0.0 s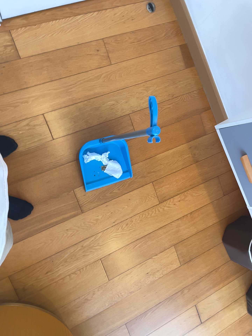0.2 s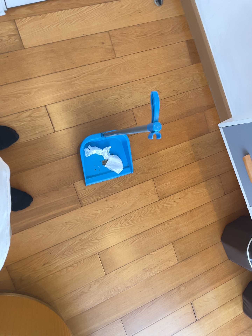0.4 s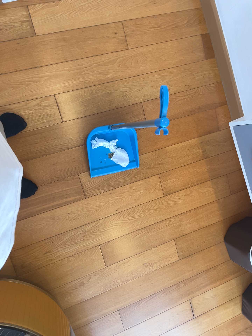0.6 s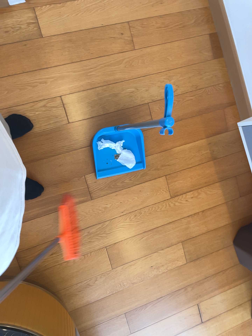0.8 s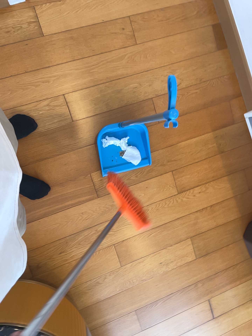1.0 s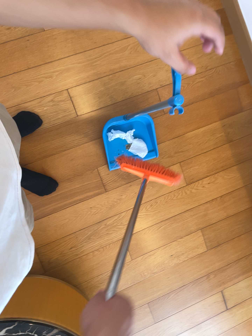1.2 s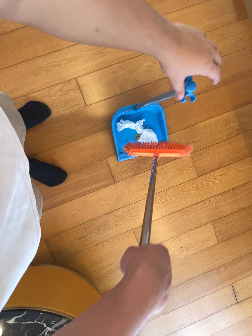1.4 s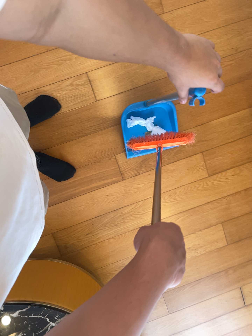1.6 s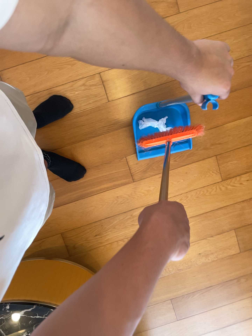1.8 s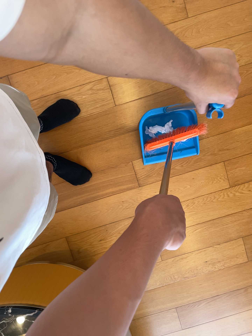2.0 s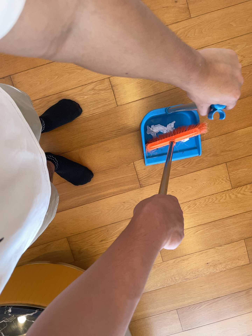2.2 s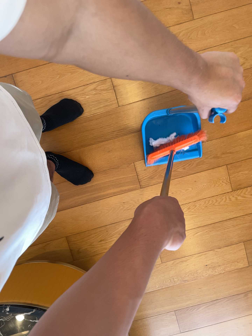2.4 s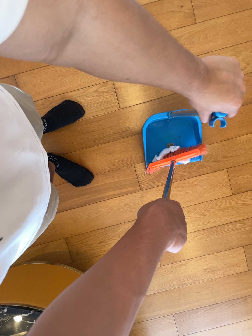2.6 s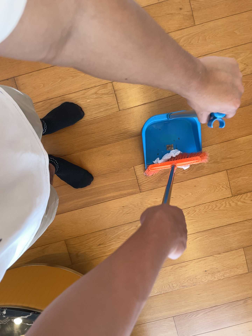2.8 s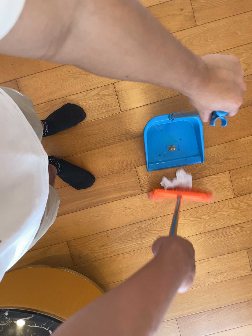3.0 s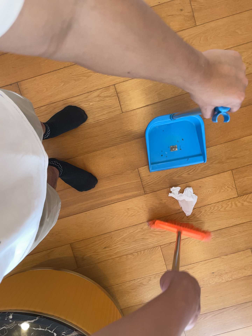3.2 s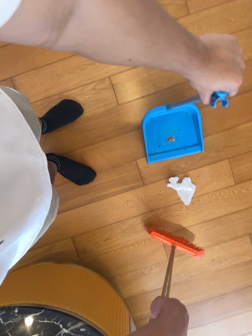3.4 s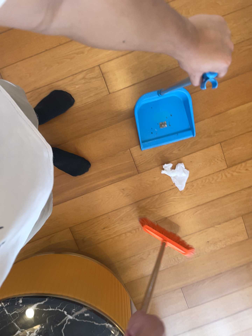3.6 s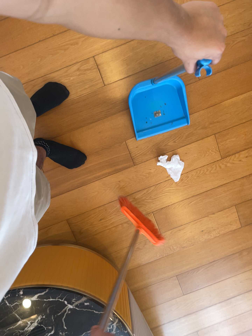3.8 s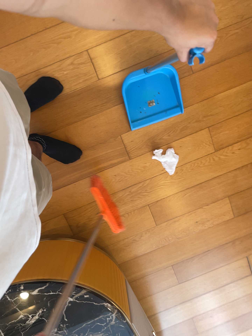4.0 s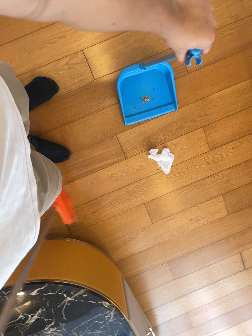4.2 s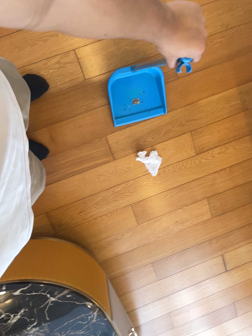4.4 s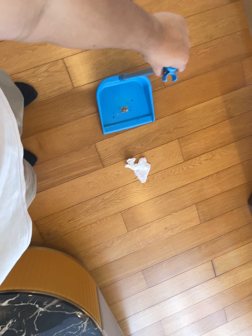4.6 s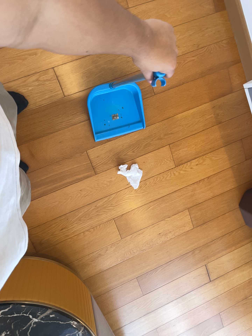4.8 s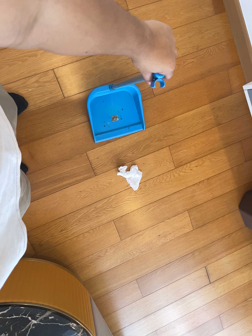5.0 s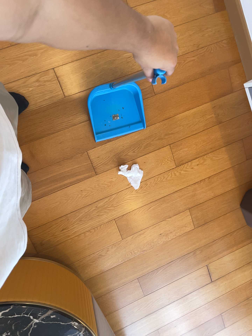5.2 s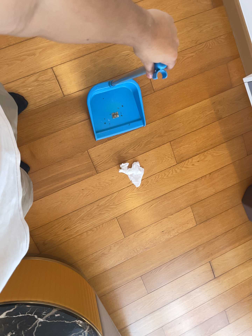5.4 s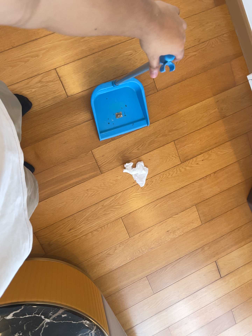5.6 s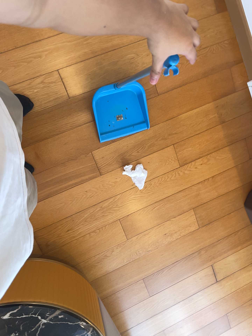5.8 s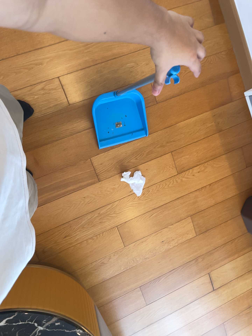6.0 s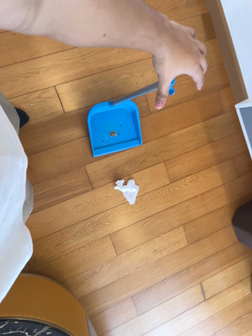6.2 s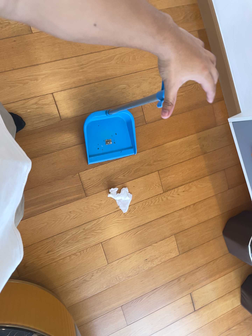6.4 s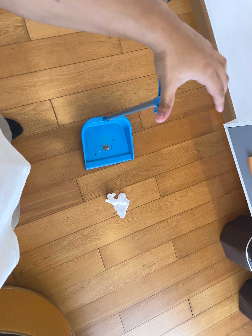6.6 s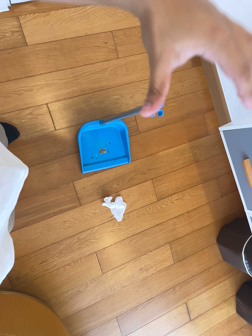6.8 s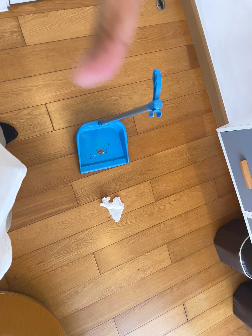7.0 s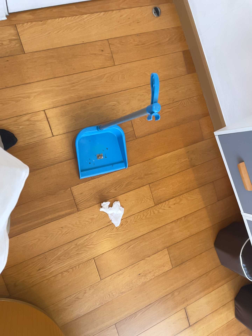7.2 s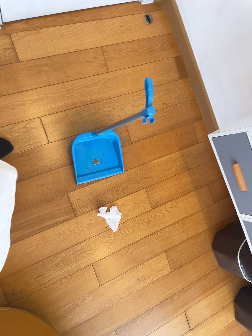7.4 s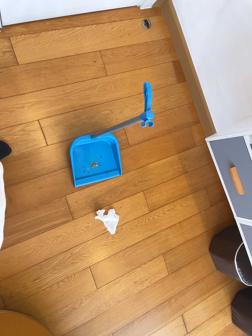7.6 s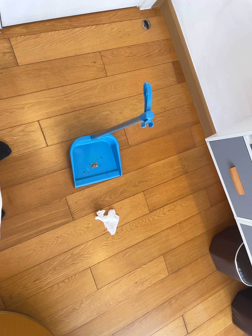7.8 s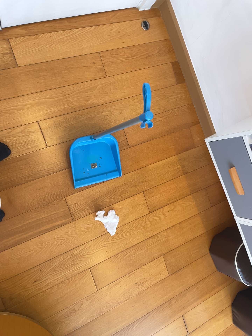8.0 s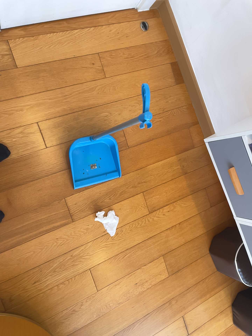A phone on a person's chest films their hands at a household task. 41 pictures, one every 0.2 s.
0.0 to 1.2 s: The camera travels forward, about 8 cm, so what stands in front looms larger.
1.2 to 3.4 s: The camera shifts only a little, or ends up much as it began.
3.4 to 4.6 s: The scene slides to the left, as the camera pans about 10 degrees to its right. It travels backward, about 8 cm, so what stands in front gets smaller.
4.6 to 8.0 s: The camera travels backward, to its left and toward the bottom of its view, about 10 cm, so what stands in front gets smaller. Its aim tips toward the top of its view by about 15 degrees, and the scene shifts downward.
The film runs backward here.
